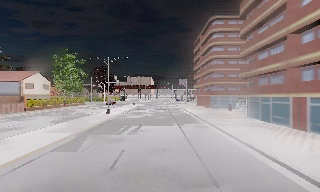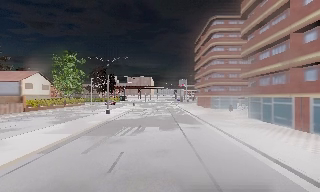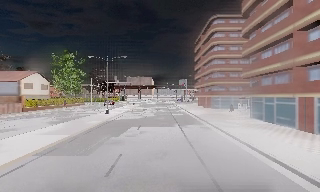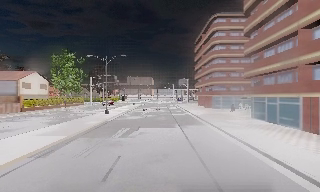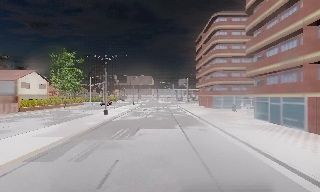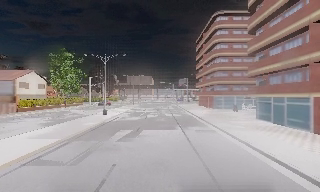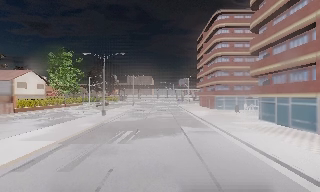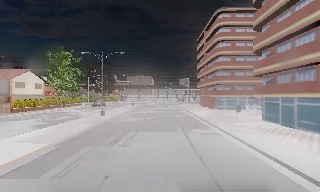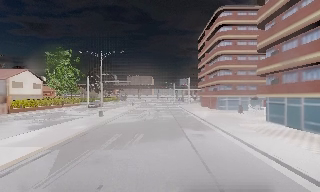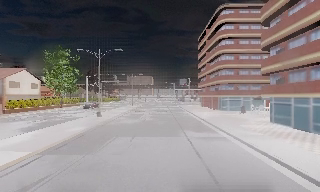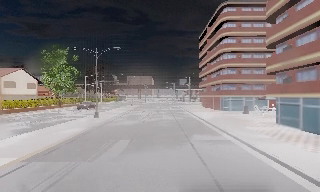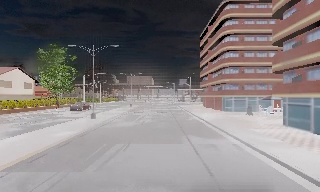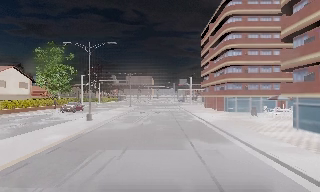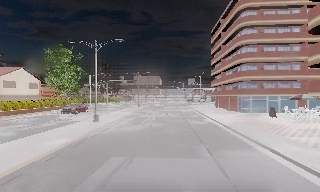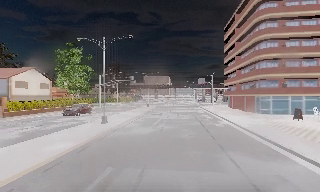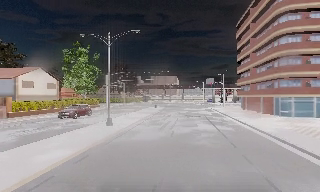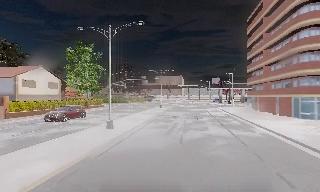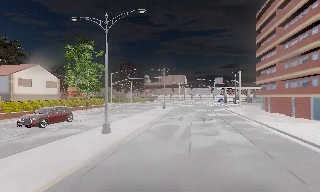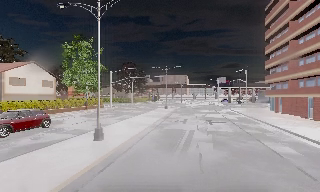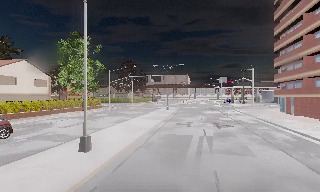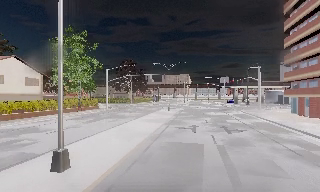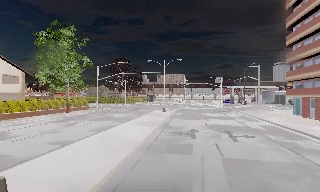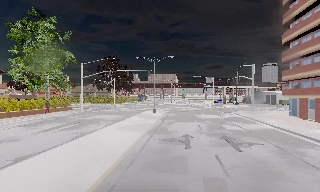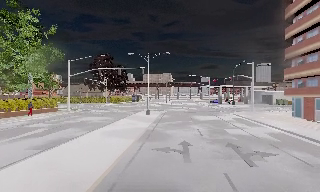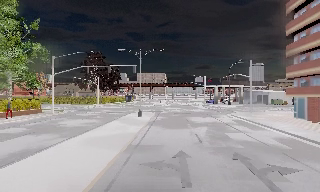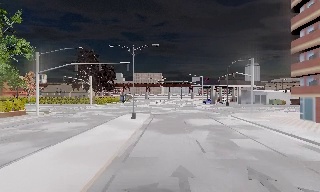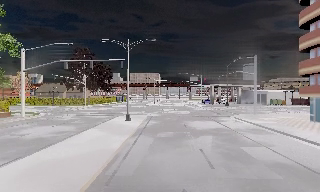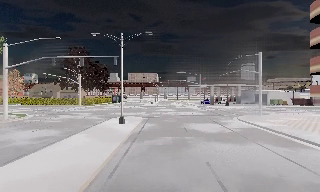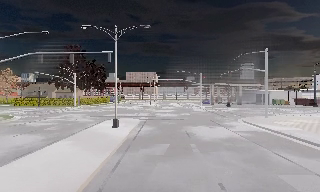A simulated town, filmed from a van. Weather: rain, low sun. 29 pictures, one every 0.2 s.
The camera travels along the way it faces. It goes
forward.
0.0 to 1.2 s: The camera travels forward, about 2 m, so what stands in front looms larger.
1.2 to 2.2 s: The camera travels forward, about 3.5 m, so what stands in front looms larger. It gains speed.
2.2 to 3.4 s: The scene slides to the right, as the camera pans about 10 degrees to its left. It travels forward, about 8 m, so what stands in front looms larger.
3.4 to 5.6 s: The scene slides to the left, as the camera pans about 10 degrees to its right. It travels forward, about 19 m, so what stands in front looms larger.
The film runs forward here.
